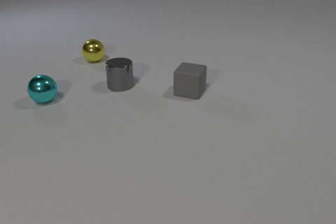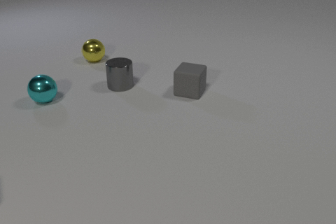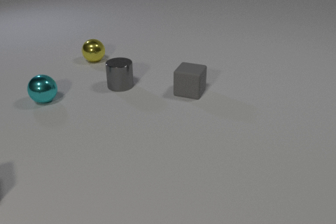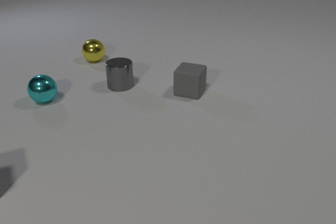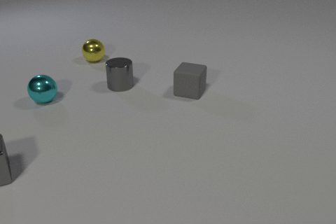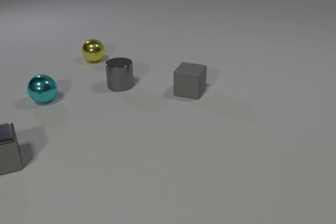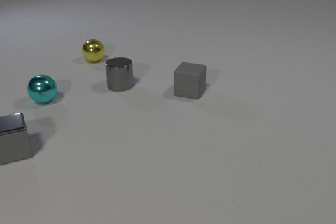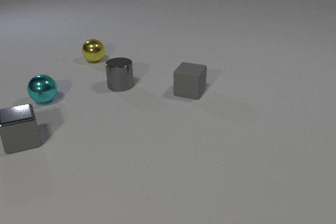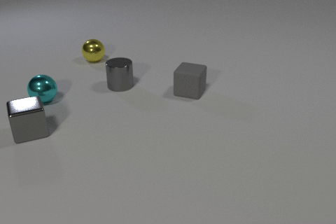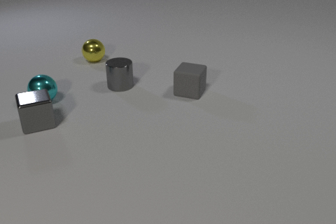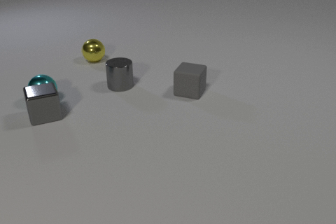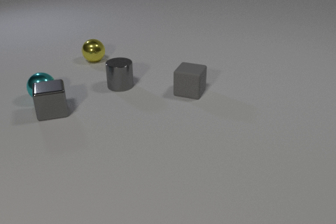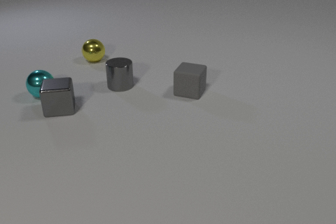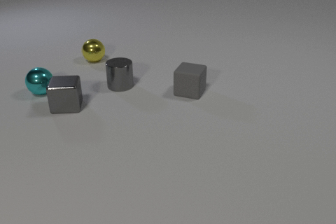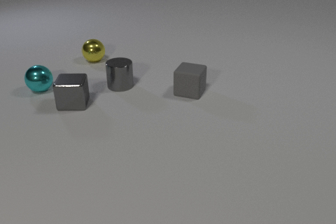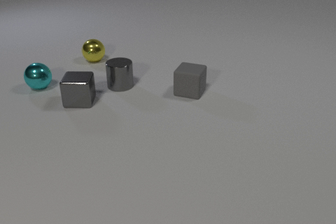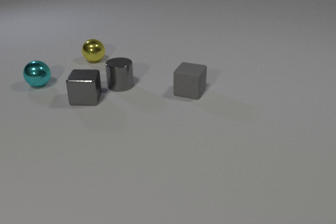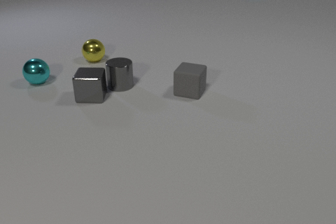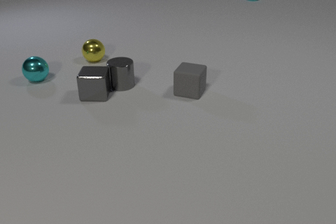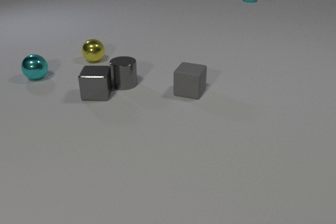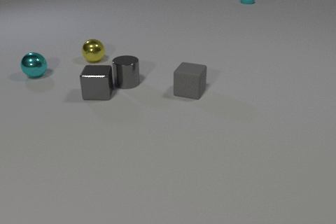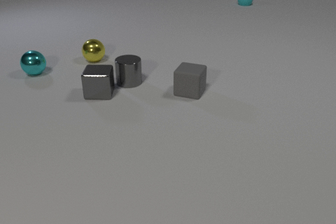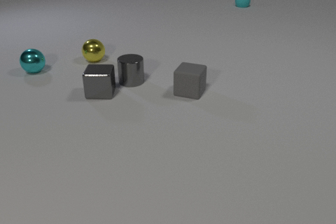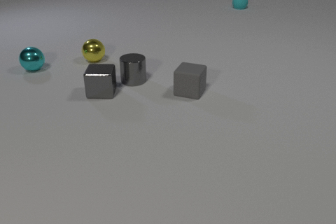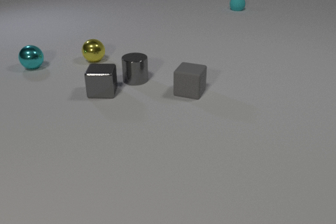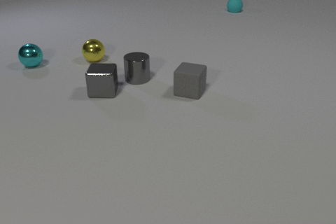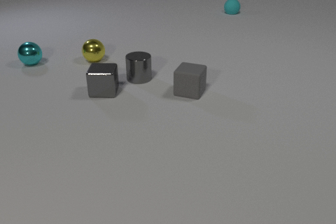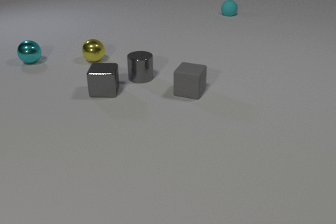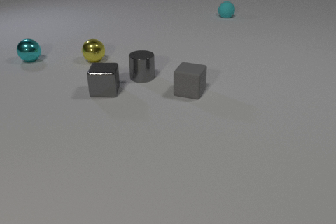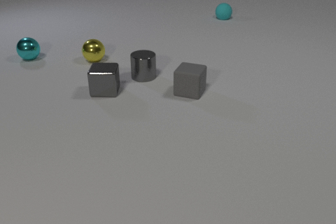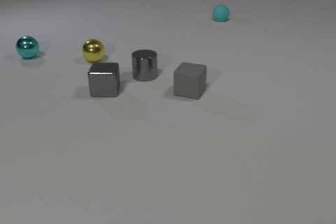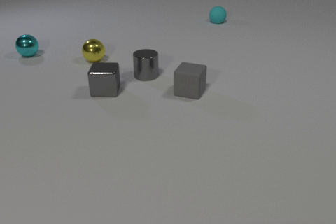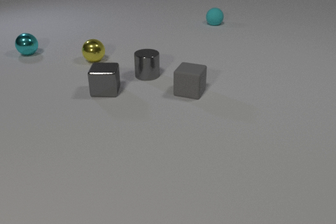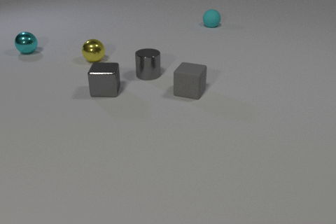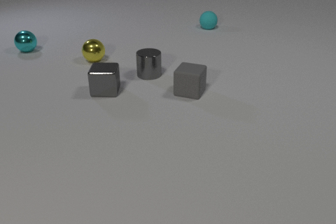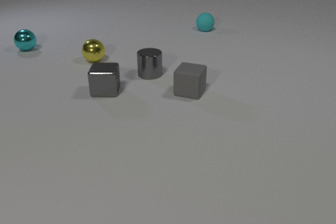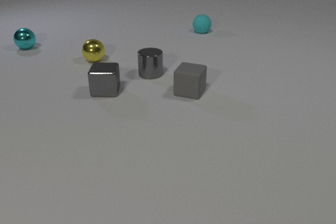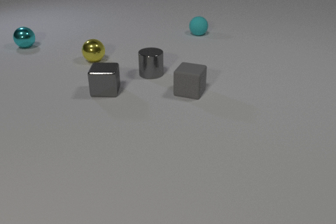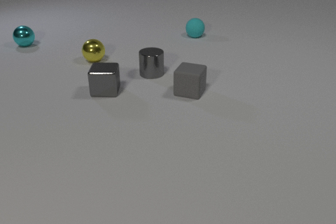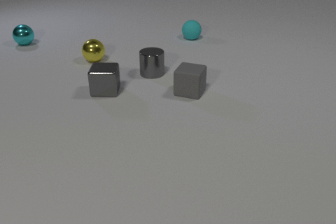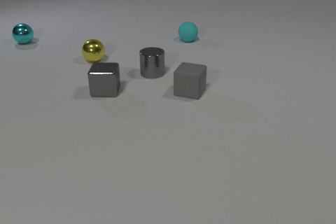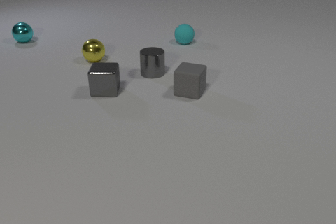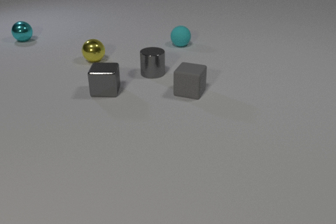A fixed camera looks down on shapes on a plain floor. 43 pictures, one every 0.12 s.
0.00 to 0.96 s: The gray metal cube comes in at the left edge, slides away from the camera and to the right.
0.96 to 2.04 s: The gray metal cube slides to the right and away from the camera, spins so that its near face slides to the left, clockwise seen from above. The cyan metal sphere rolls away from the camera. The cyan rubber sphere comes in at the top edge, rolls toward the camera. The gray metal cube and the cyan metal sphere collide.
2.04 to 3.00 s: The gray metal cube slides to the right and away from the camera. The cyan metal sphere rolls away from the camera. The gray metal cylinder slides to the right and away from the camera. The cyan rubber sphere rolls toward the camera. The gray metal cube and the gray metal cylinder collide.
3.00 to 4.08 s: The cyan metal sphere rolls away from the camera. The gray metal cylinder slides to the right and away from the camera. The cyan rubber sphere rolls toward the camera and to the left.
4.08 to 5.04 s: The cyan metal sphere rolls away from the camera. The cyan rubber sphere rolls toward the camera and to the left.
What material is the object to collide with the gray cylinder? metal.
What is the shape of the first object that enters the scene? cube.
What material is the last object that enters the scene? rubber.
